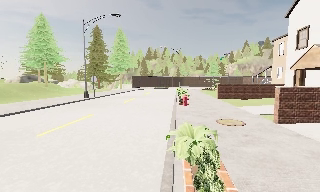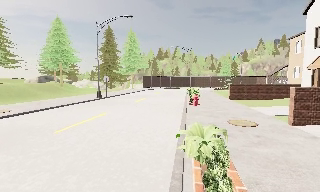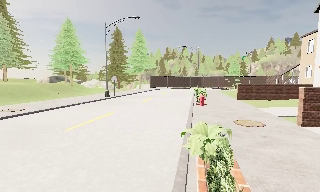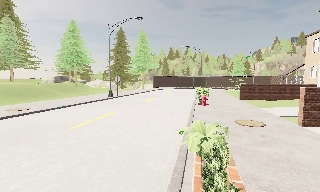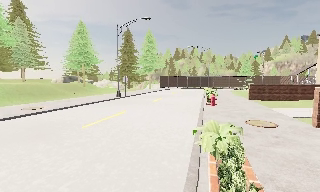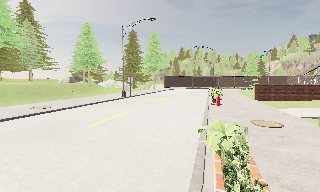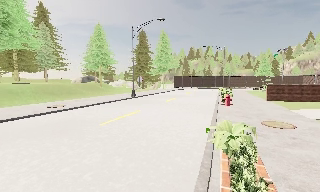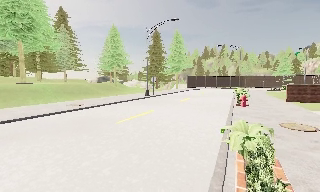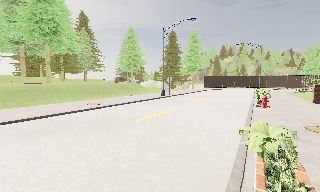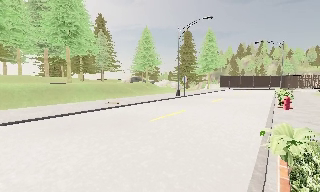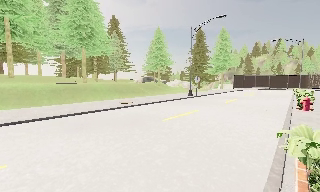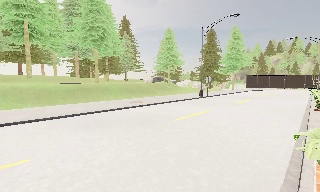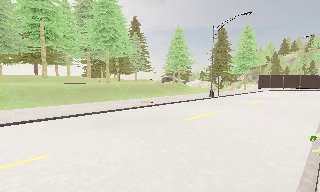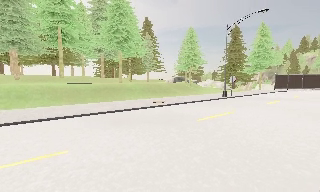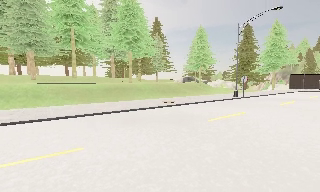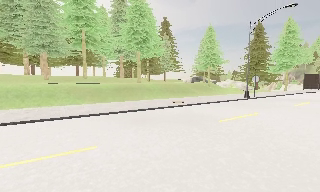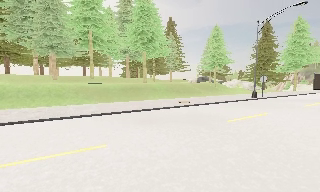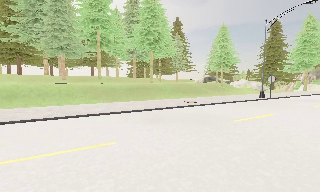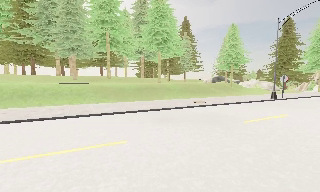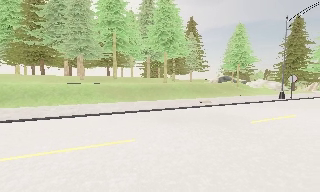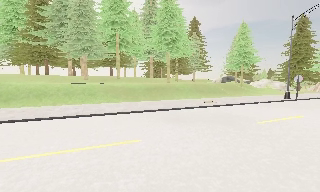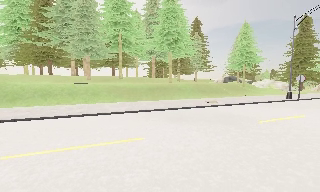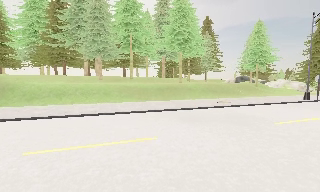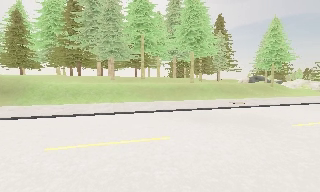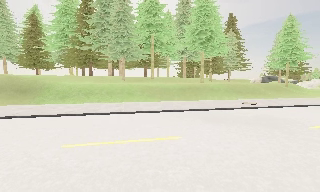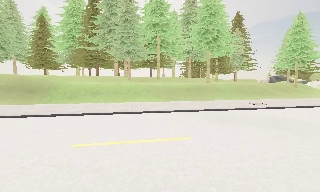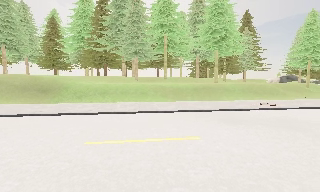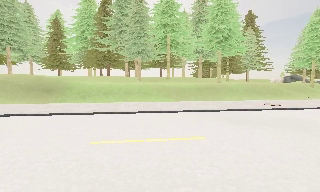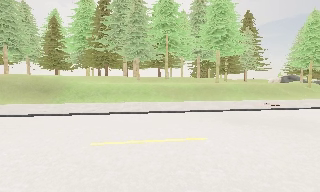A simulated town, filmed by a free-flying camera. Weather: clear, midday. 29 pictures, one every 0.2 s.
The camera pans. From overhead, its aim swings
counterclockwise.
The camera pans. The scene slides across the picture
to the right.
0.0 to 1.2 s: The scene slides to the right, as the camera pans about 15 degrees to its left. It travels backward, about 0.5 m, so what stands in front gets smaller.
1.2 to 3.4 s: The scene slides to the right, as the camera pans about 40 degrees to its left. It travels to its left and backward, about 1 m, so close, fixed things drift to the right.
3.4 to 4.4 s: The camera shifts only a little, or ends up much as it began.
4.4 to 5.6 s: The scene slides to the right, as the camera pans about 10 degrees to its left. It travels to its left, about 0.5 m, so close, fixed things drift to the right.
The film runs backward here.
